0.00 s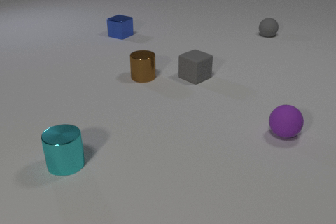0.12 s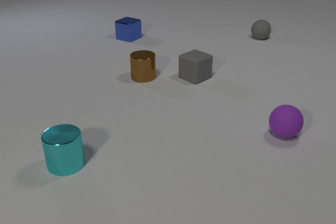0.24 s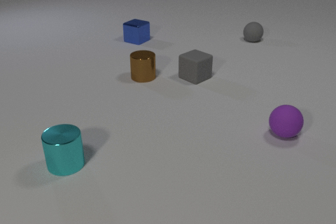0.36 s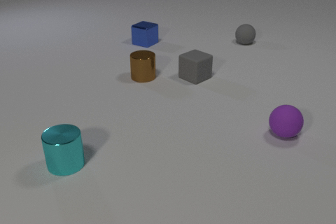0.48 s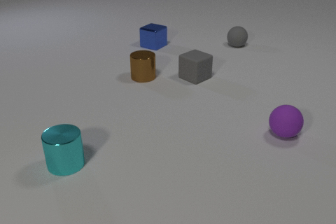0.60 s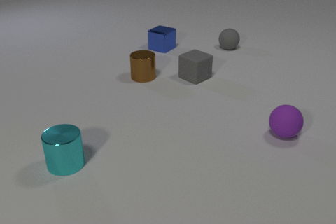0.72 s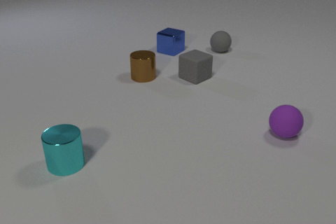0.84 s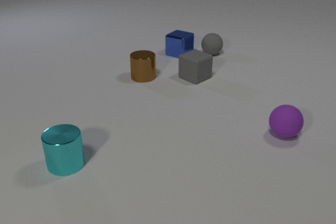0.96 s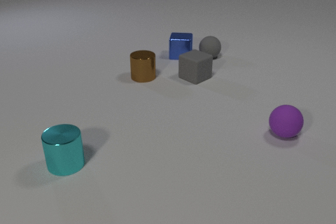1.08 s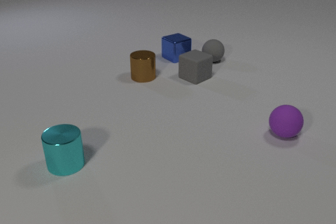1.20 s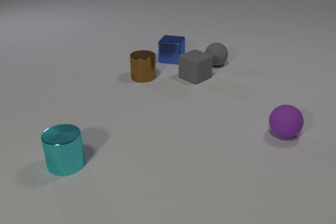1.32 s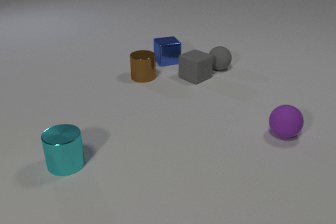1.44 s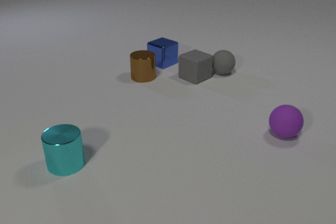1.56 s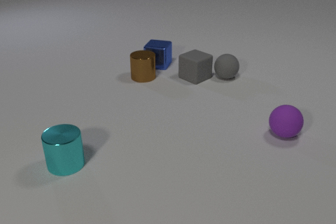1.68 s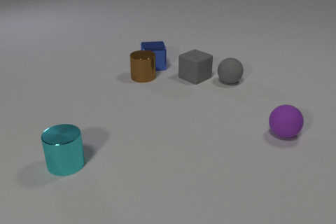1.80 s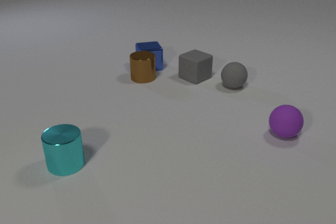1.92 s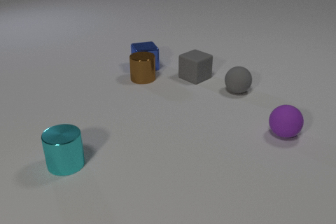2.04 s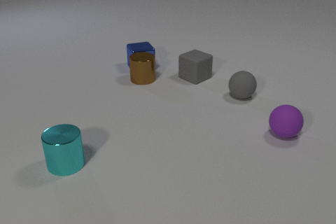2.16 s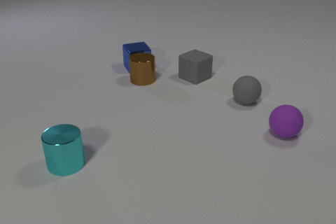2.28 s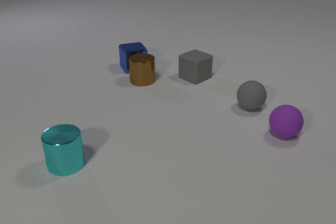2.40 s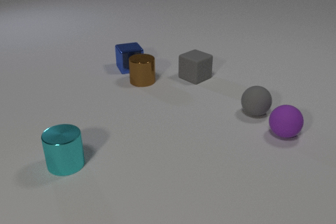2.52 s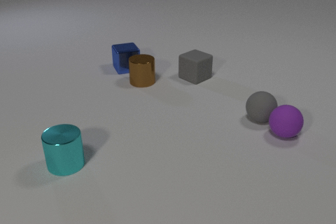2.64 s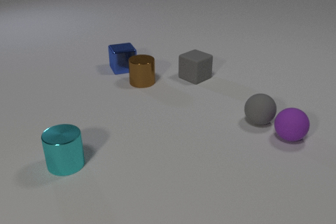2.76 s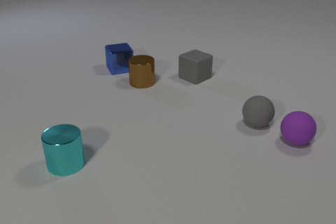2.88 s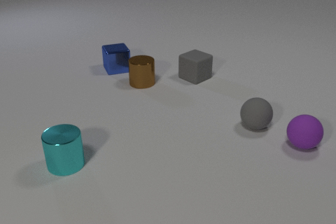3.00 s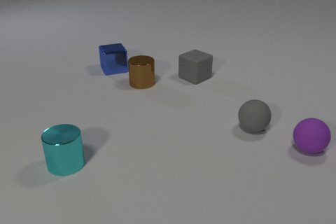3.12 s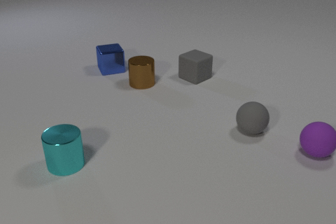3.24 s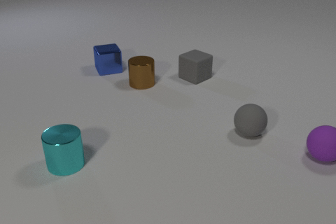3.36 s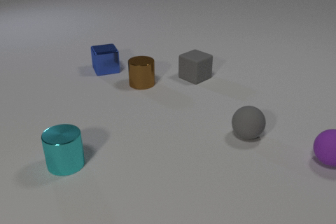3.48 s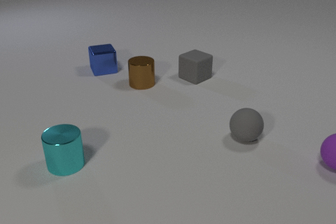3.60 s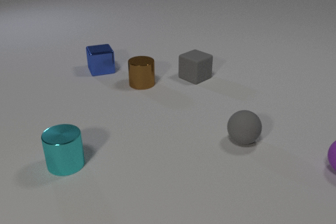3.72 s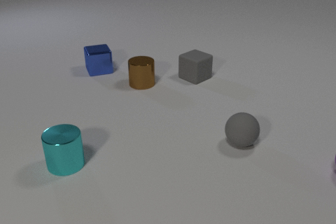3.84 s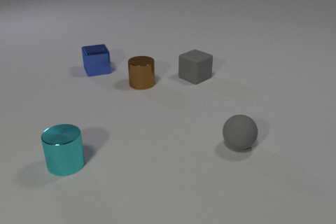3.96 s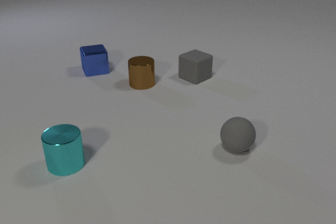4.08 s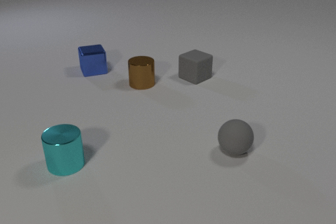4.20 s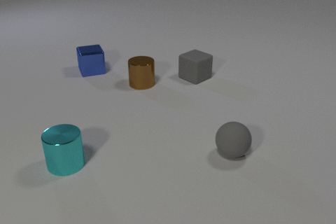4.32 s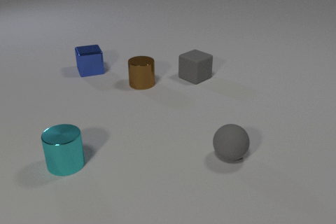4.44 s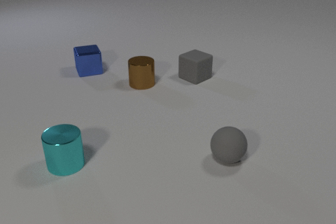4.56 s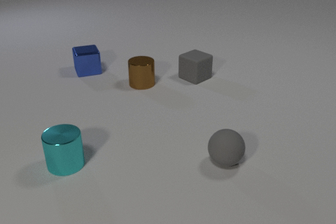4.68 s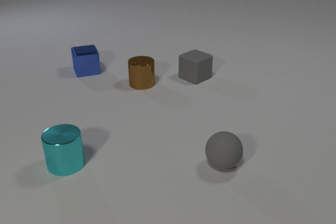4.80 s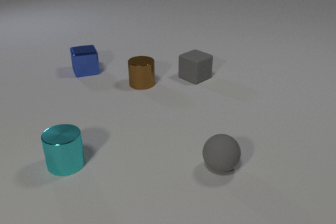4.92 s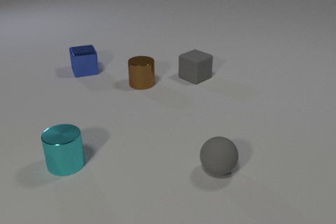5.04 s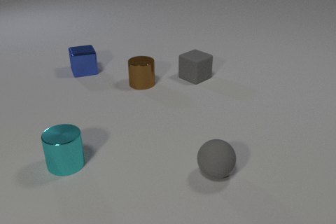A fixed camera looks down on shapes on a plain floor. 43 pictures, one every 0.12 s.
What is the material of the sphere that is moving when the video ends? rubber.
Are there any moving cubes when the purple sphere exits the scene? yes.
How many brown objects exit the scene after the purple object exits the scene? 0.
0.00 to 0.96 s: The blue metal cube slides toward the camera and to the right. The gray rubber sphere rolls toward the camera and to the left. The blue metal cube and the gray rubber sphere collide.
0.96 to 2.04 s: The blue metal cube slides to the left and toward the camera. The gray rubber sphere rolls toward the camera. The brown metal cylinder slides toward the camera. The blue metal cube and the brown metal cylinder collide.
2.04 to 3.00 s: The blue metal cube slides to the left. The gray rubber sphere rolls toward the camera. The brown metal cylinder slides toward the camera. The purple rubber sphere rolls to the right and toward the camera. The gray rubber sphere and the purple rubber sphere collide.
3.00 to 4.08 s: The blue metal cube slides to the left. The gray rubber sphere rolls toward the camera. The purple rubber sphere rolls to the right and toward the camera, leaves at the right edge.
4.08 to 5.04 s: The blue metal cube slides to the left. The gray rubber sphere rolls toward the camera and to the left.
